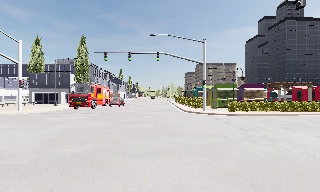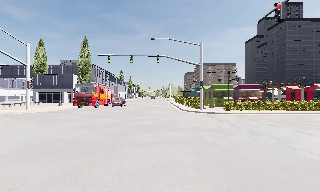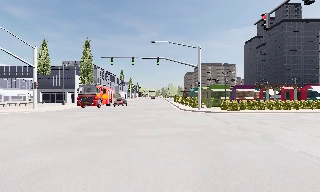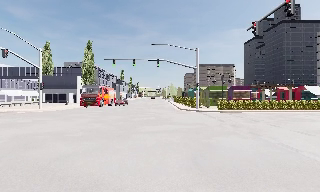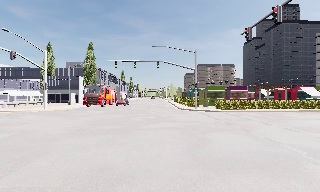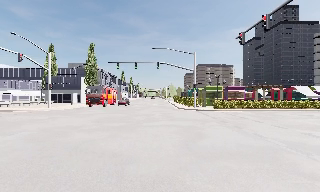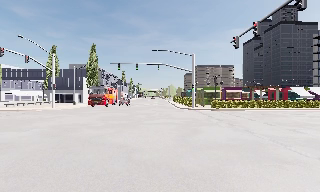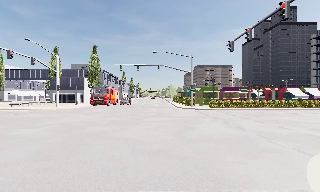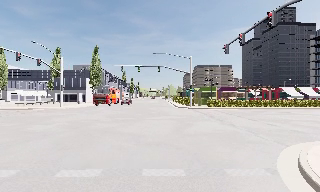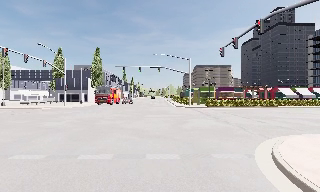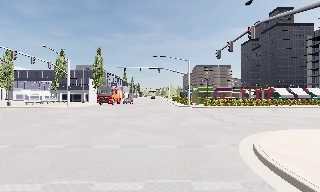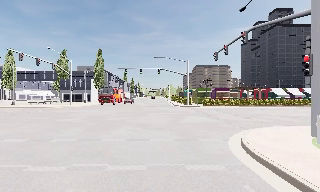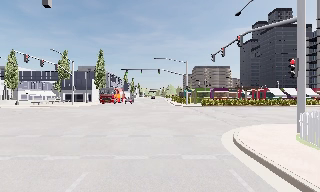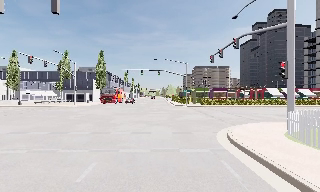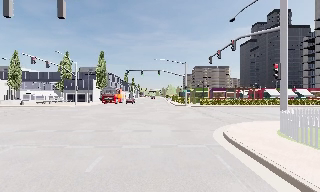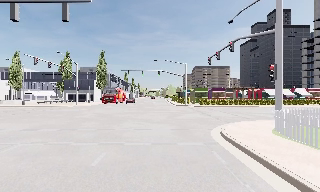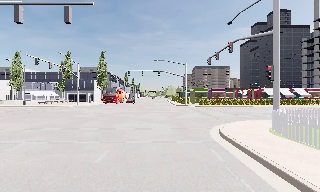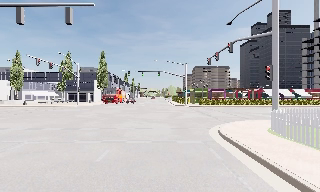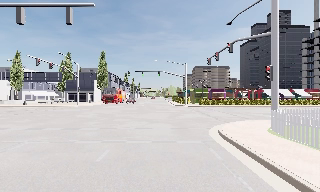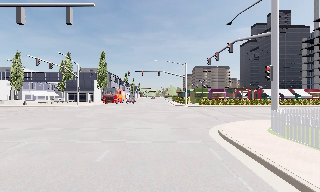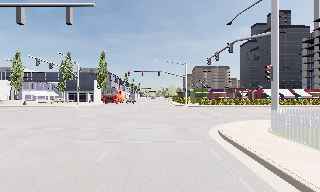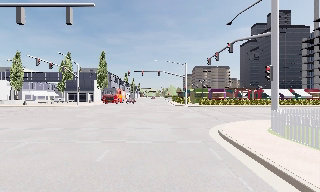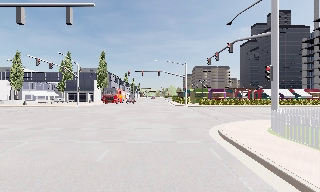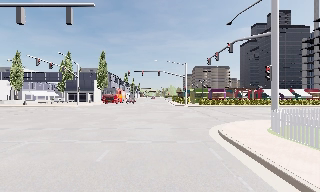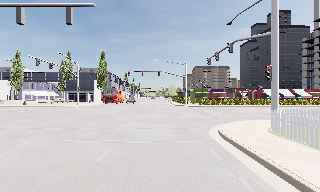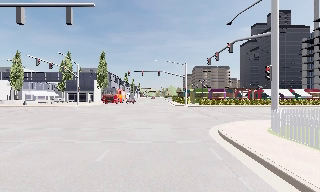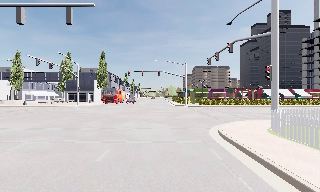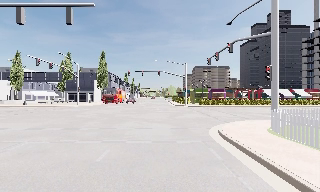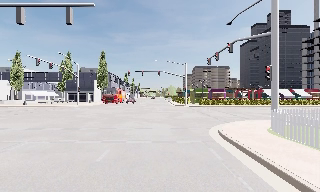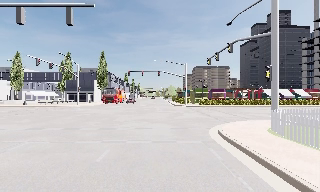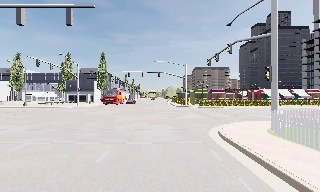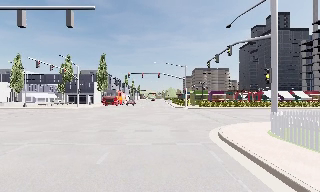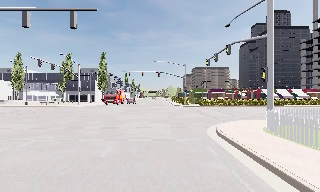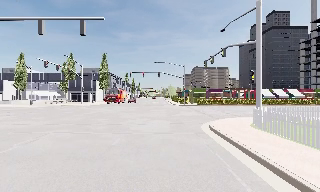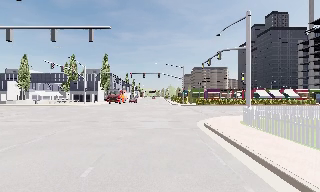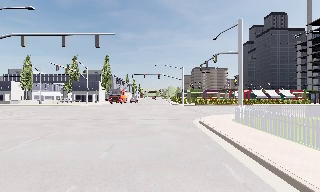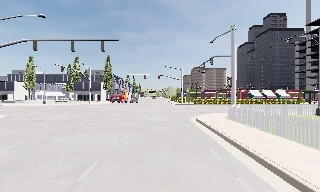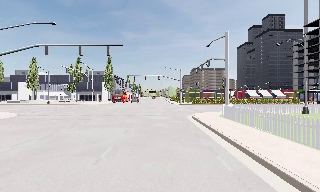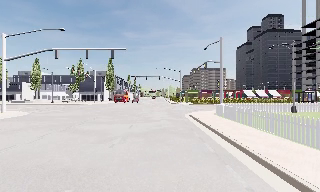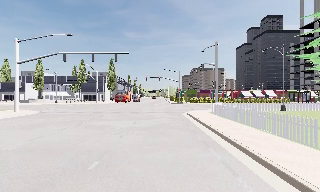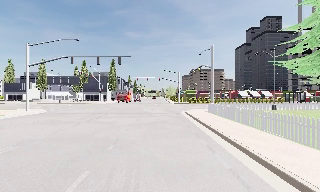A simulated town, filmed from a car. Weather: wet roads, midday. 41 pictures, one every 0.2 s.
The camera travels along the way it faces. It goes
backward.
0.0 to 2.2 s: The camera travels backward, about 10 m, so what stands in front gets smaller.
2.2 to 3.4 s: The camera travels backward, about 2.5 m, so what stands in front gets smaller. It loses speed.
3.4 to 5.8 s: The camera keeps its place and its aim.
5.8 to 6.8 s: The camera travels backward, about 2.5 m, so what stands in front gets smaller. It gains speed.
6.8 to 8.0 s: The camera travels backward, about 8 m, so what stands in front gets smaller.
The film runs backward here.
